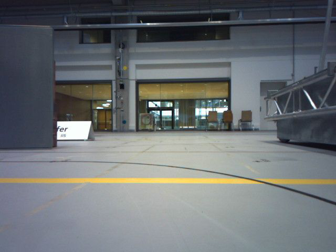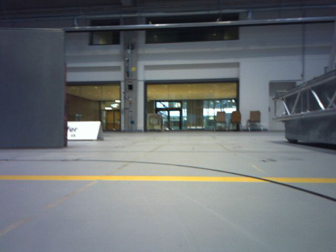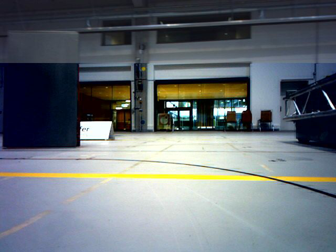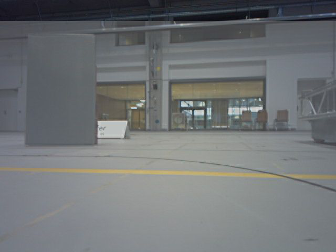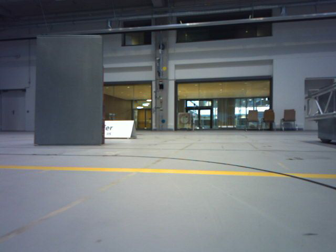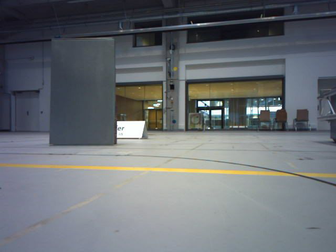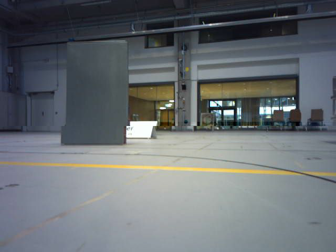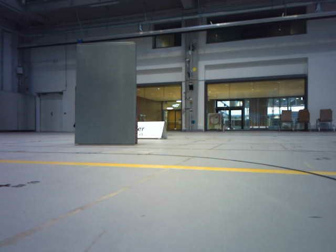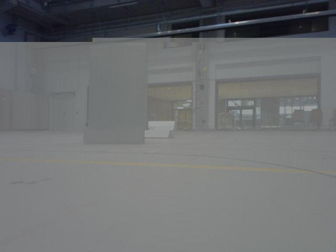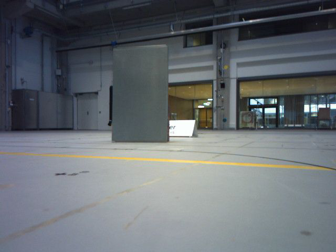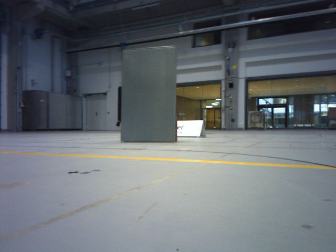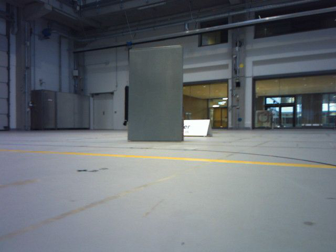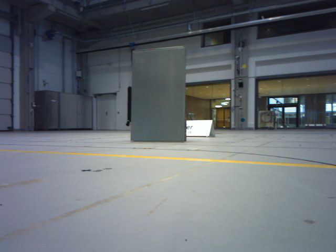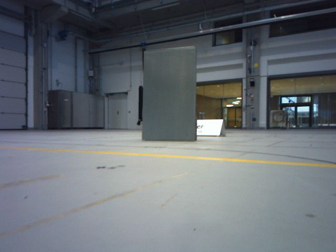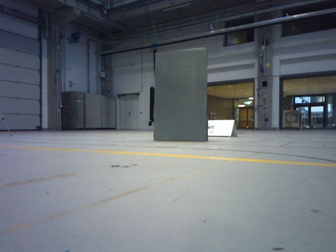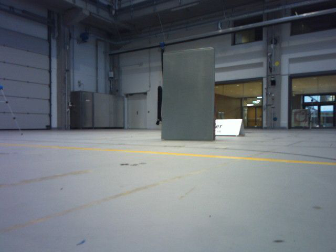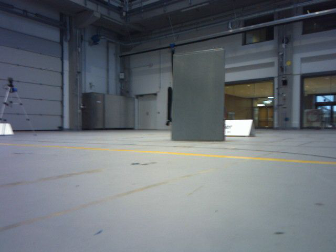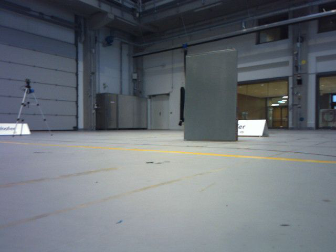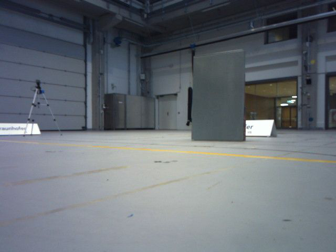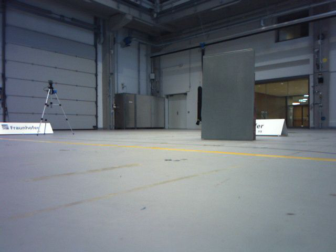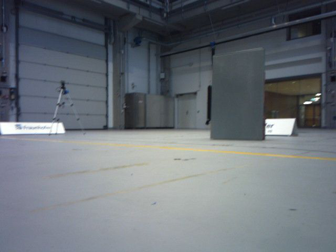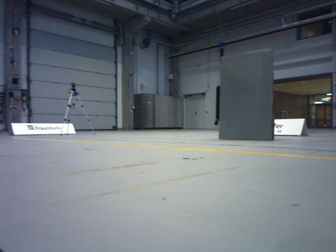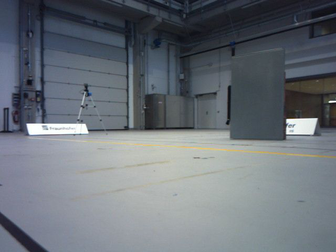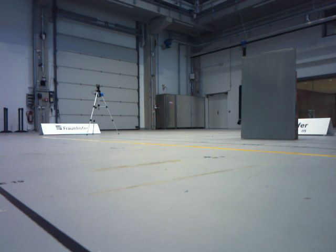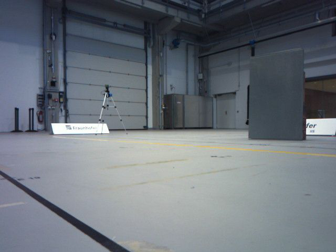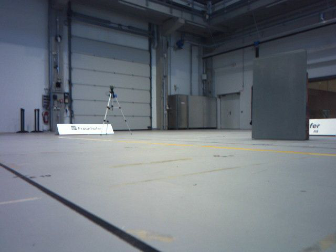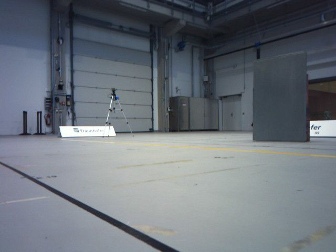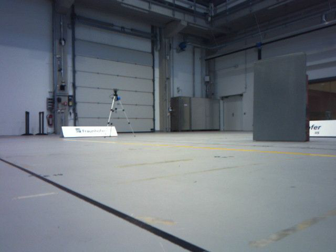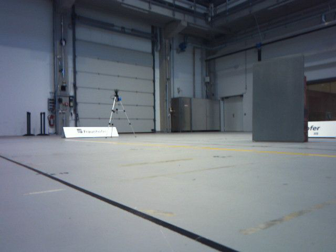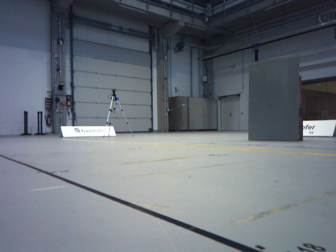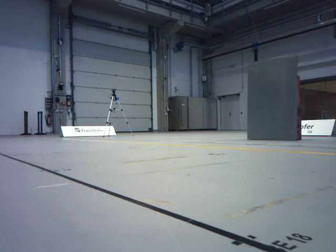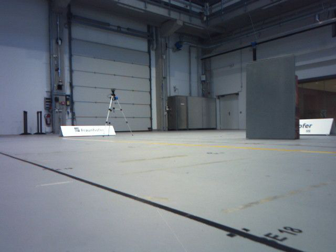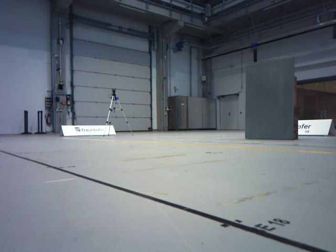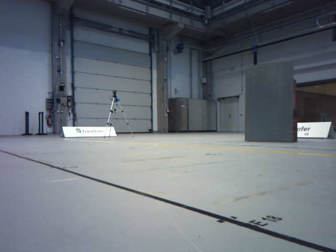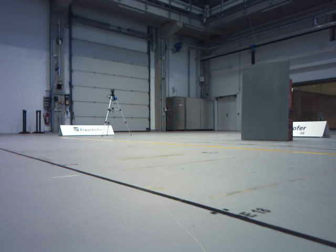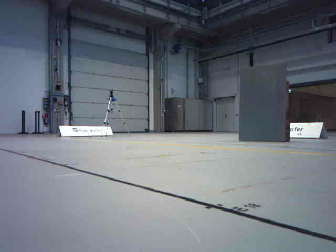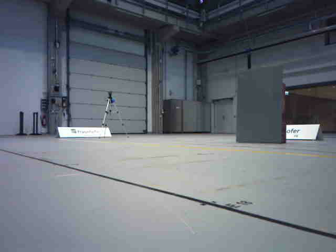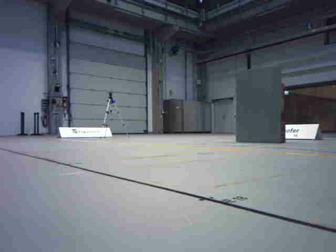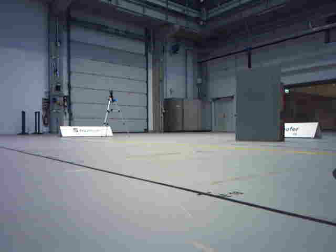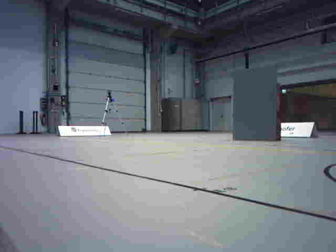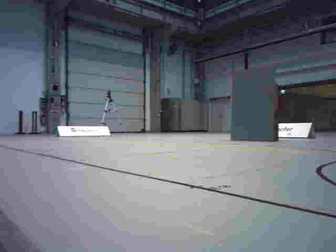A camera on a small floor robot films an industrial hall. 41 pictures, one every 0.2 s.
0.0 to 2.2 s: The scene slides to the right, as the camera pans about 30 degrees to its left. It travels backward, about 0.4 m, so what stands in front gets smaller.
2.2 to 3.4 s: The camera travels backward, about 0.2 m, so what stands in front gets smaller.
3.4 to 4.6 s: The camera swings to its left by about 10 degrees, and the scene slides to the right. It travels backward, about 0.2 m, so what stands in front gets smaller.
4.6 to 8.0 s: The camera travels backward, about 0.7 m, so what stands in front gets smaller.
The film runs backward here.
